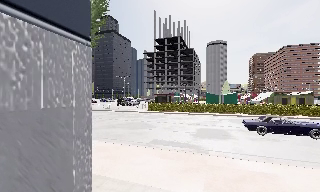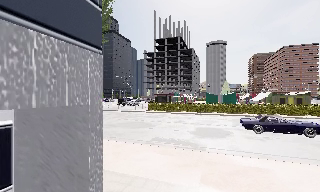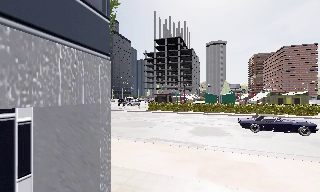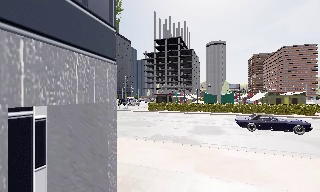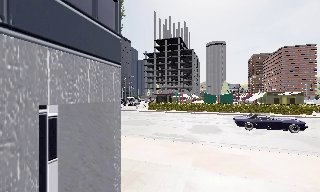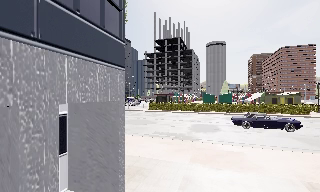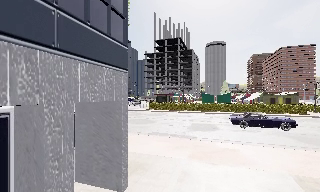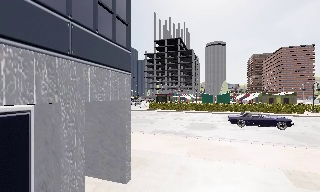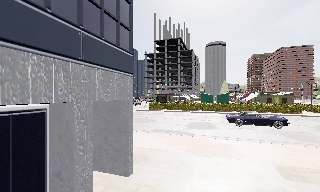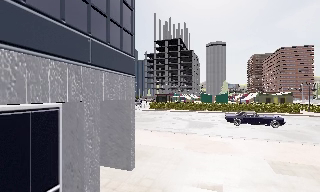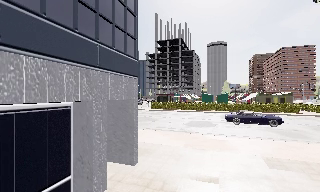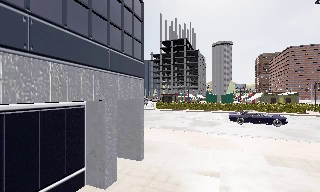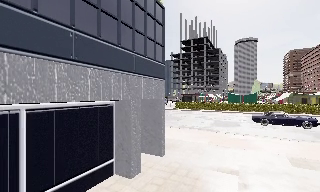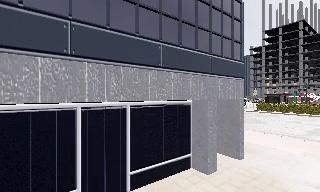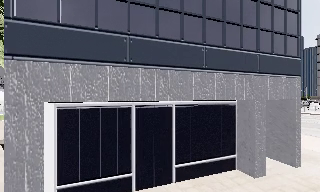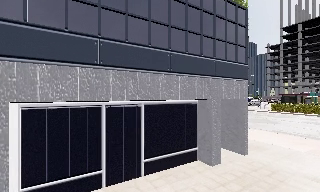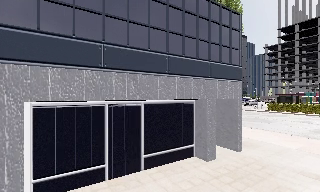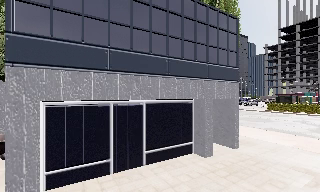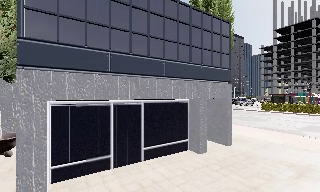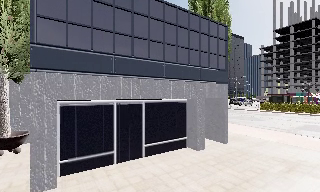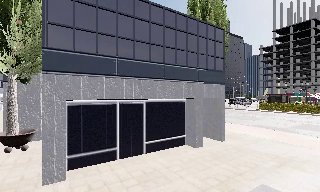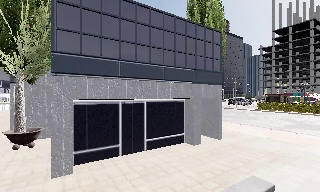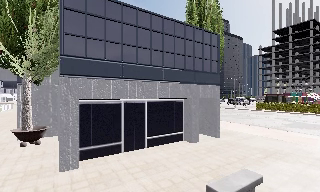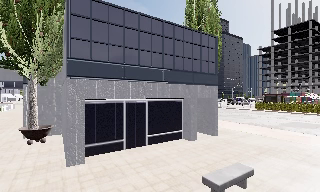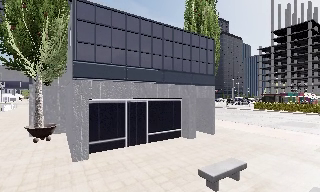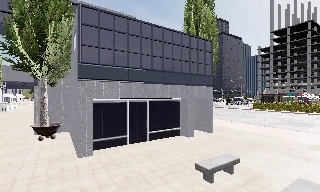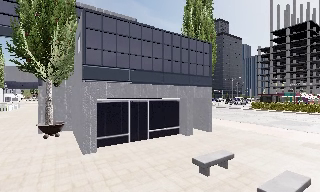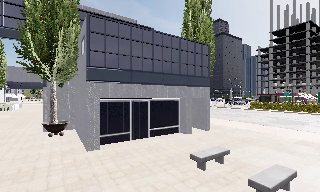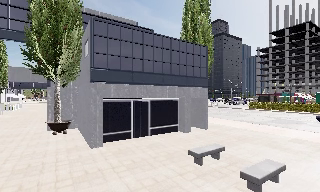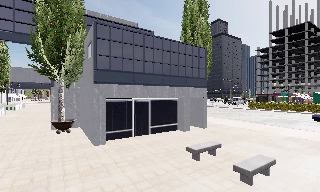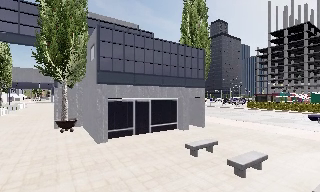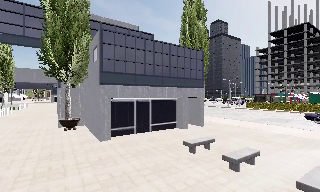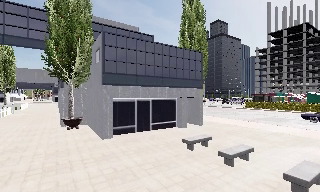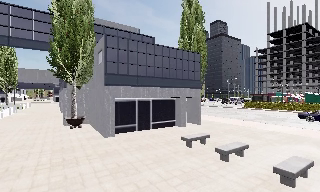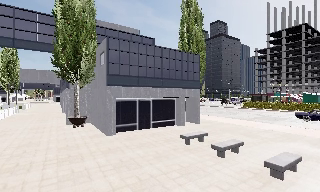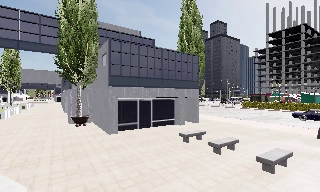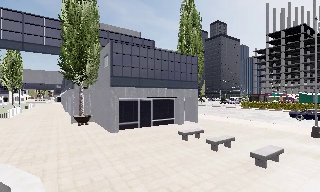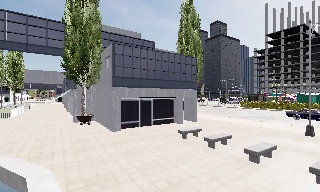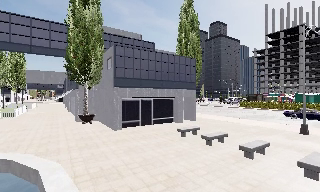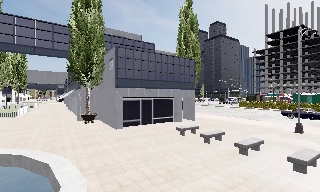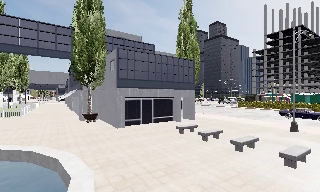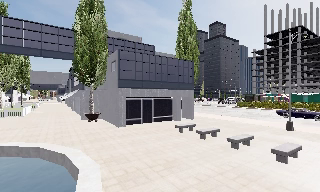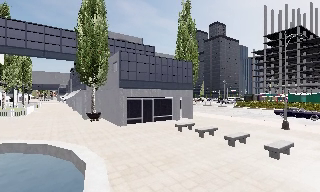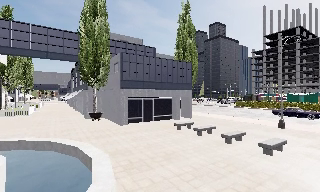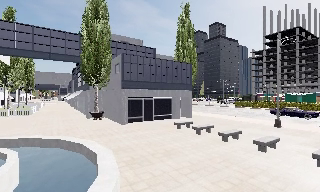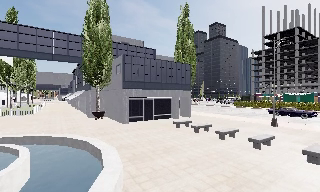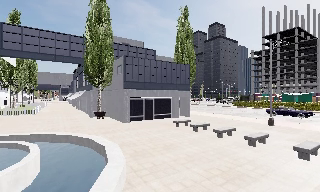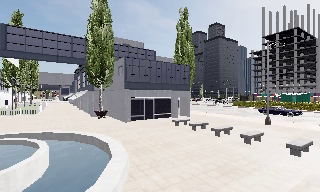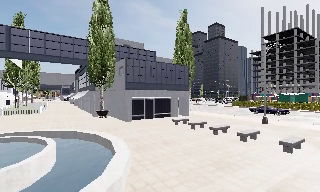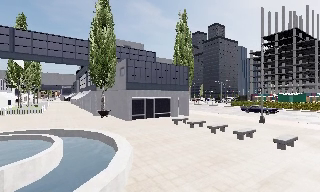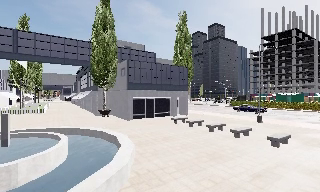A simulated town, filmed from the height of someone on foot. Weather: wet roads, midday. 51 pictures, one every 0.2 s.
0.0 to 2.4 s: The camera travels backward, about 5 m, so what stands in front gets smaller.
2.4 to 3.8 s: The camera swings to its left by about 30 degrees, and the scene slides to the right. It travels backward, about 2.5 m, so what stands in front gets smaller.
3.8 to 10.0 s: The camera travels backward, about 12 m, so what stands in front gets smaller.
The film runs backward here.
